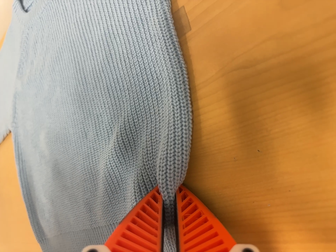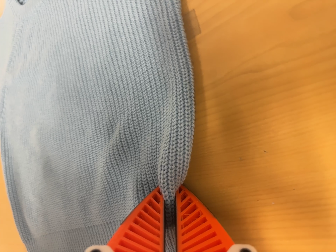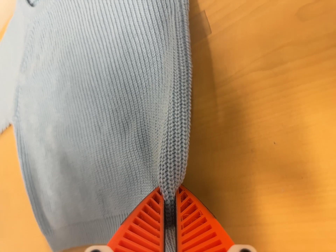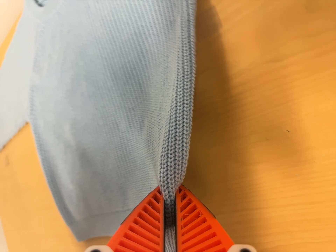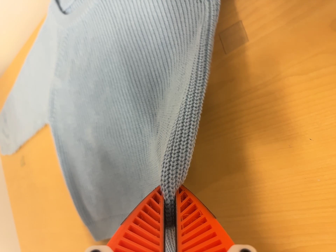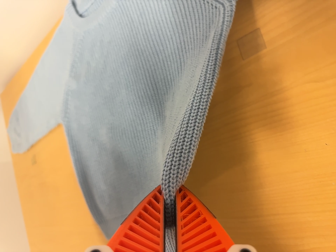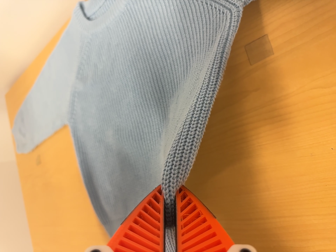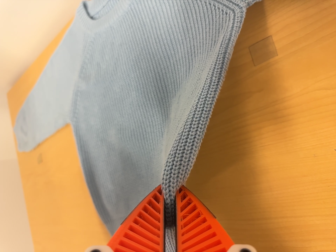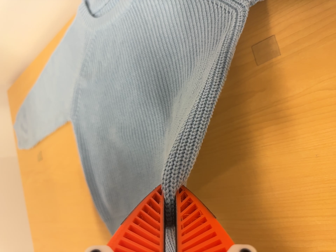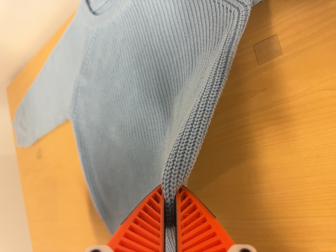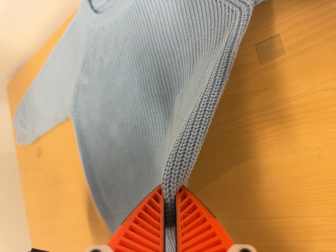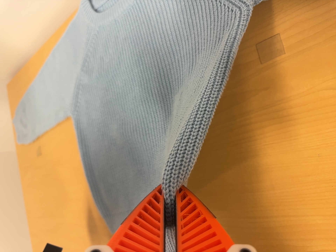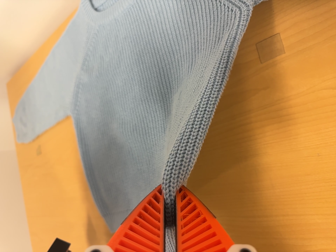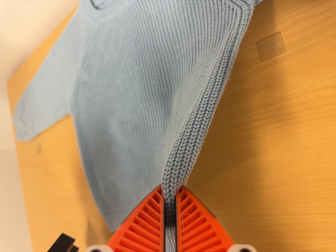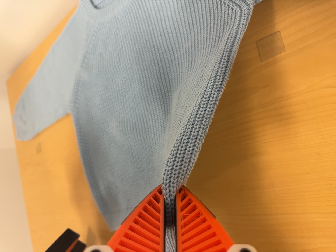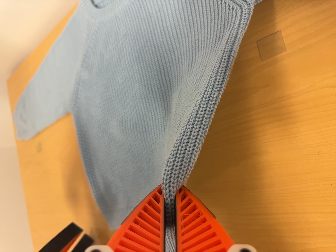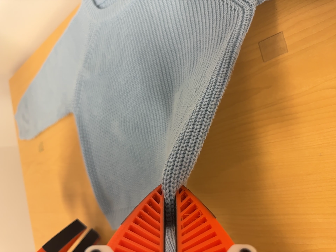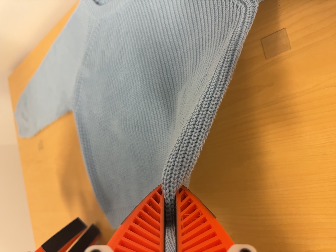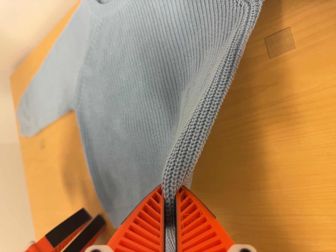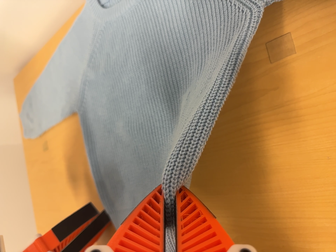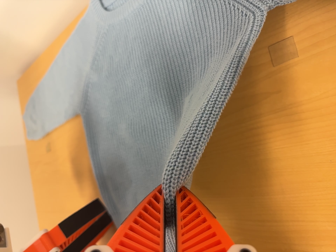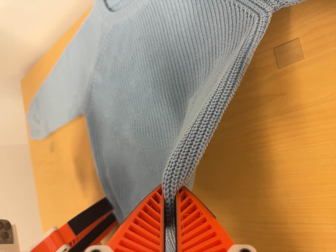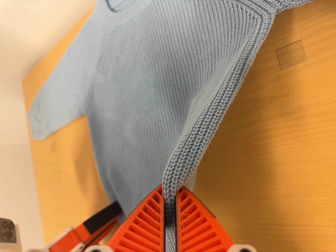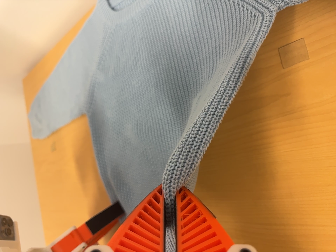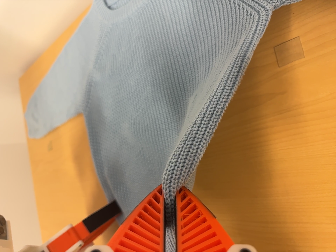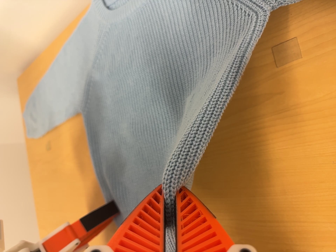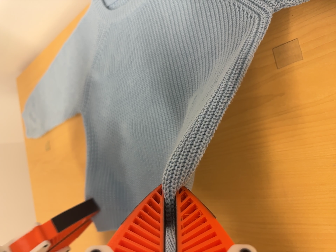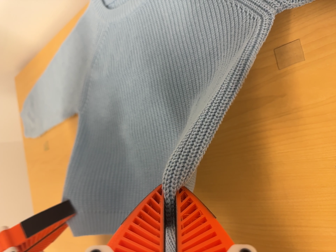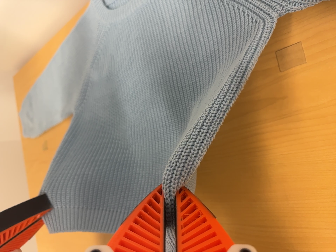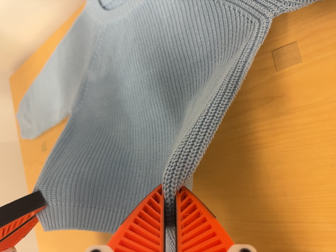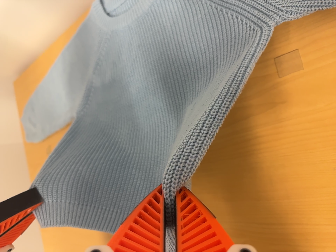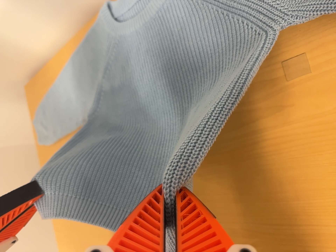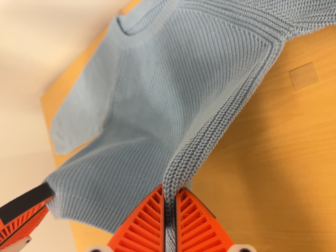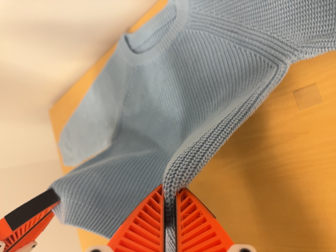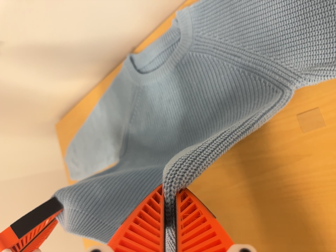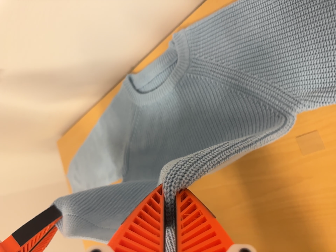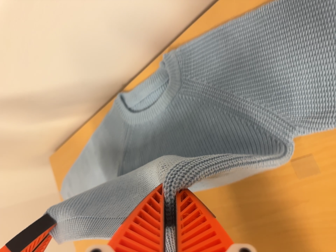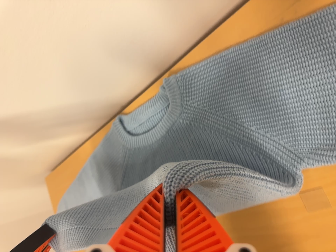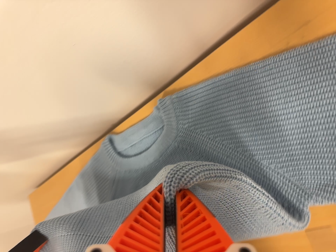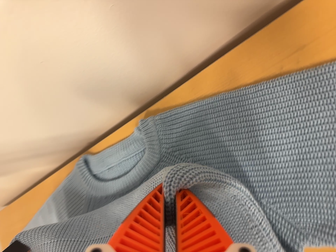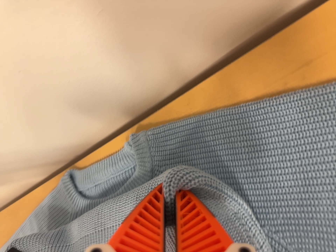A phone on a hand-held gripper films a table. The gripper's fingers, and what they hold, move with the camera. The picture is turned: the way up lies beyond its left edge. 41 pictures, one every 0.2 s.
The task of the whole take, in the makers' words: fold up.
0.0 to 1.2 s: The camera travels to its left and backward, about 12 cm, so close, fixed things drift to the right.
1.2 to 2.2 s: The camera shifts only a little, or ends up much as it began.
2.2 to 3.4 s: The camera keeps its place and its aim.
3.4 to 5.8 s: The camera shifts only a little, or ends up much as it began.
5.8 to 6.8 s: The camera travels toward the top of its view and backward, about 8 cm, so close, fixed things drift downward.
6.8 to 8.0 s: The camera pans to its right by about 10 degrees. It travels toward the top of its view and forward, about 16 cm, so close, fixed things drift downward. Its aim tips toward the top of its view by about 10 degrees, and the scene shifts downward.
The film runs forward here.
